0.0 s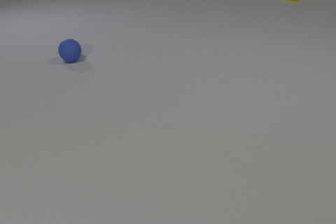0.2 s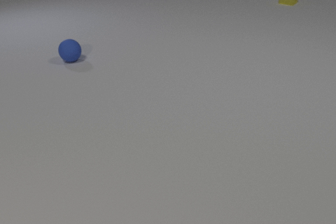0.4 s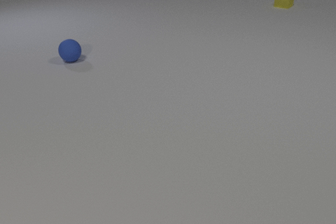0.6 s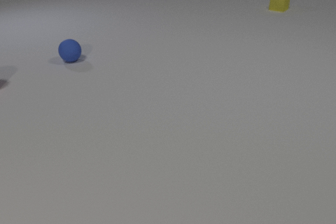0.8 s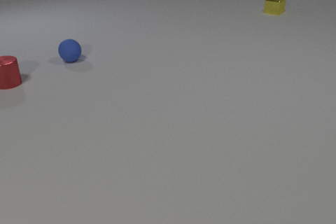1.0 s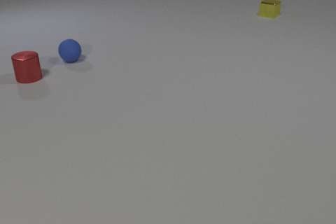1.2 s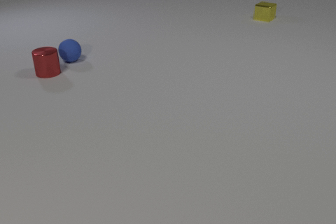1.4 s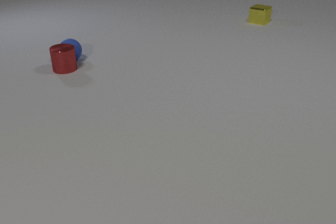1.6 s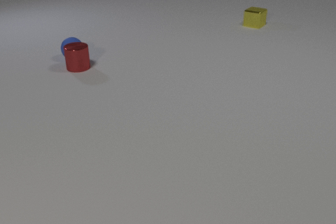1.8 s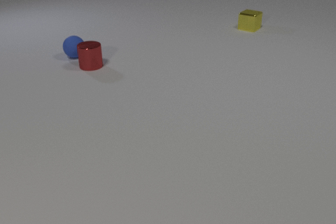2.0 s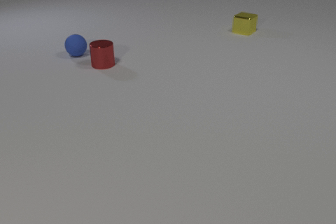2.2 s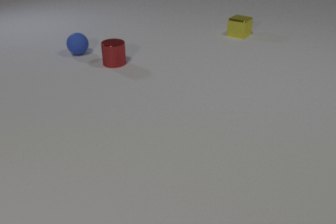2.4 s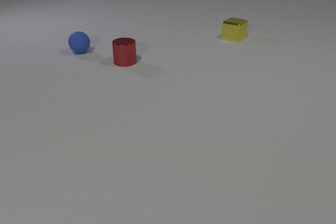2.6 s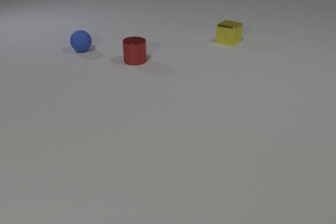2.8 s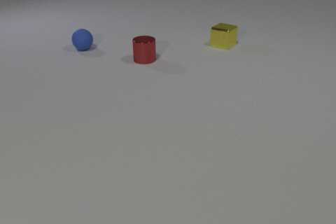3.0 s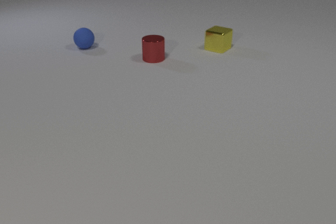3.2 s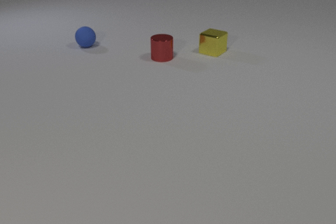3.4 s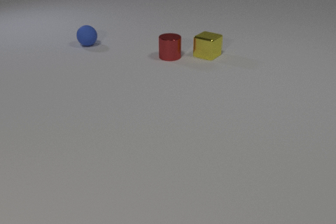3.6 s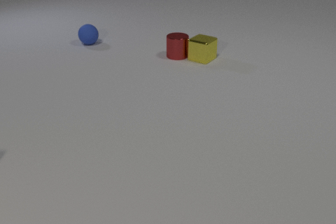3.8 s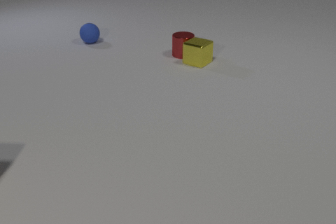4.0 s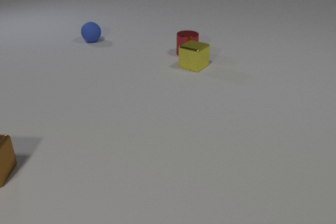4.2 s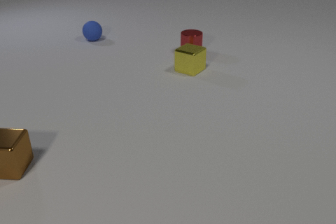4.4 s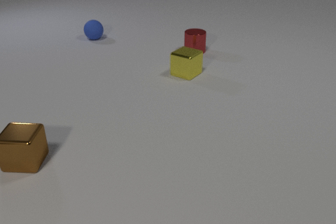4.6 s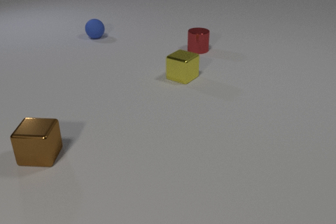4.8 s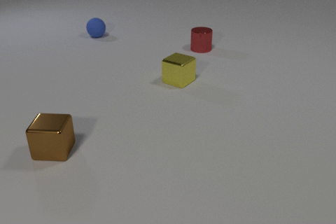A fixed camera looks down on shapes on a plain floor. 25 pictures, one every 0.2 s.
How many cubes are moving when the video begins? 1.
What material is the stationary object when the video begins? rubber.
How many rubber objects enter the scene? 0.
0.0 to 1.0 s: The red metal cylinder comes in at the left edge, slides to the right. The yellow metal cube slides toward the camera.
1.0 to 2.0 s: The red metal cylinder slides to the right. The blue rubber sphere rolls away from the camera and to the right. The yellow metal cube slides toward the camera. The red metal cylinder and the blue rubber sphere collide.
2.0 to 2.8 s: The red metal cylinder slides to the right. The blue rubber sphere rolls away from the camera and to the right. The yellow metal cube slides toward the camera and to the left.
2.8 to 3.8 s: The red metal cylinder slides to the right. The blue rubber sphere rolls away from the camera. The yellow metal cube slides toward the camera and to the left. The red metal cylinder and the yellow metal cube collide.
3.8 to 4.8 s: The red metal cylinder slides to the right and away from the camera. The blue rubber sphere rolls away from the camera. The yellow metal cube slides toward the camera. The brown metal cube comes in at the left edge, slides to the right.
